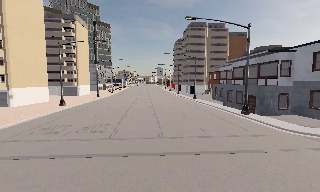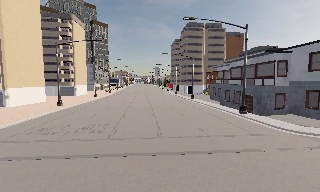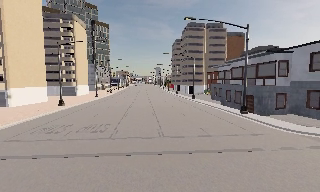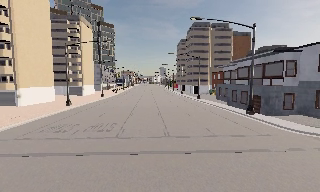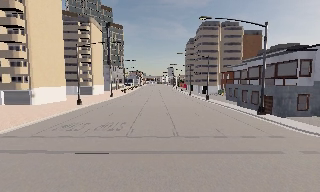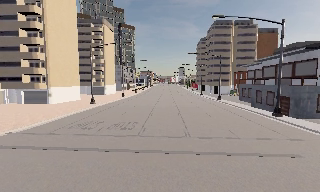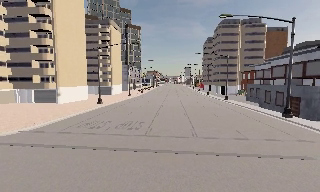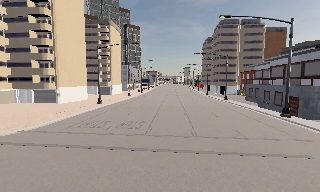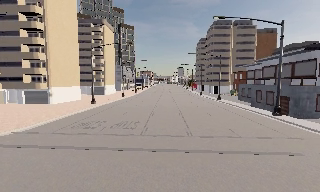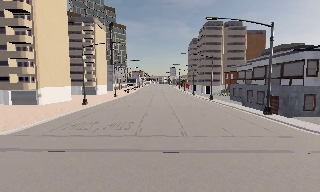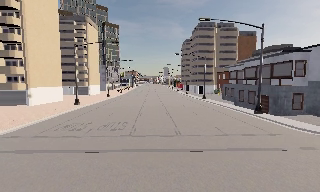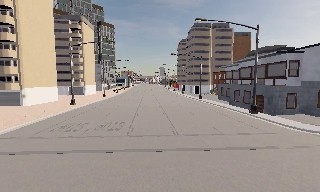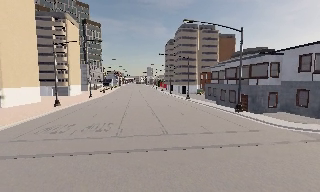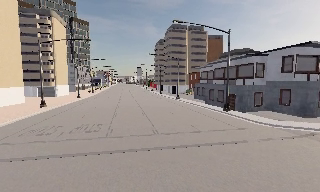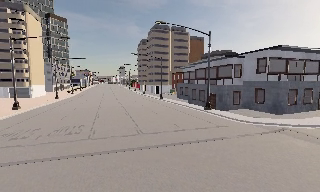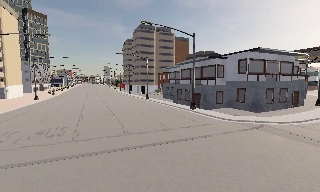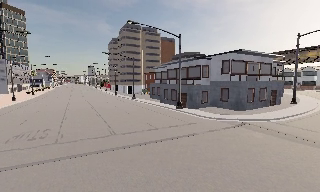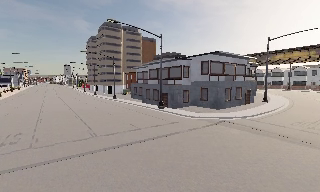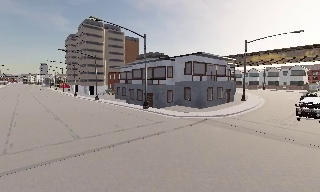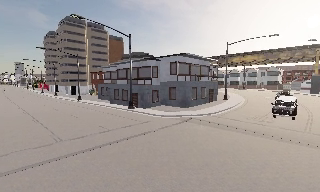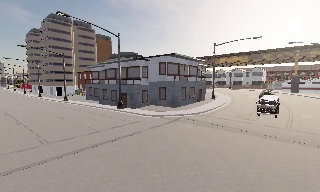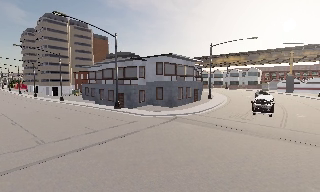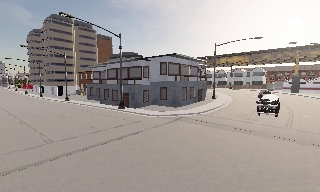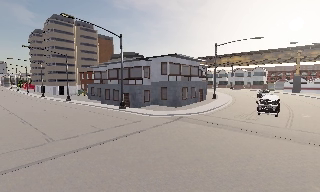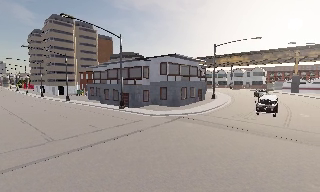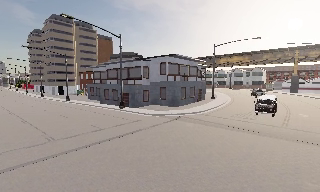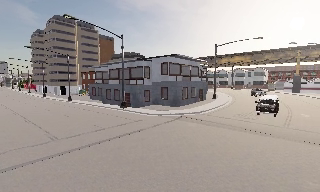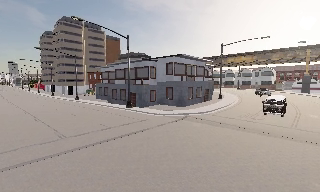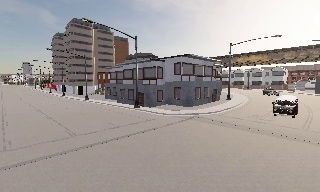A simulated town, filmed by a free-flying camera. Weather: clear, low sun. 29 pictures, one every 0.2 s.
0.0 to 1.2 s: The camera travels to its left, about 0.5 m, so close, fixed things drift to the right.
1.2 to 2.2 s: The camera shifts only a little, or ends up much as it began.
2.2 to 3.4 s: The camera swings to its right by about 30 degrees, and the scene slides to the left. It travels backward, about 0.5 m.
3.4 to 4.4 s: The camera pans to its right, which is clockwise from overhead, by about 15 degrees.
4.4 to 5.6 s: The camera travels backward, about 0.5 m, so what stands in front gets smaller.
The film runs backward here.
